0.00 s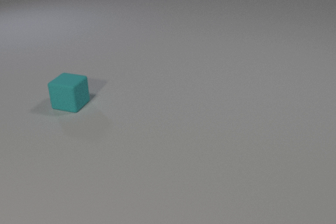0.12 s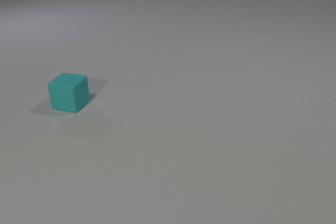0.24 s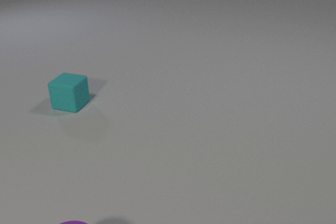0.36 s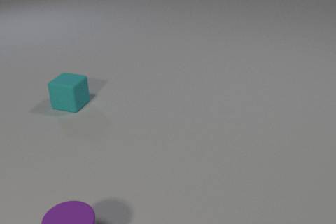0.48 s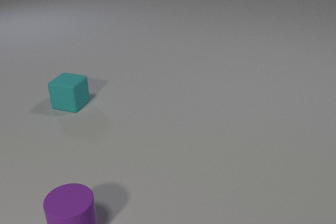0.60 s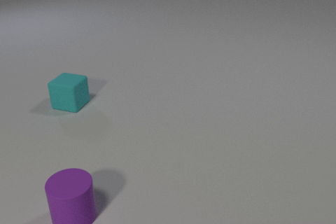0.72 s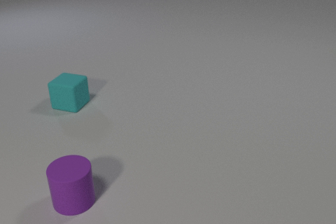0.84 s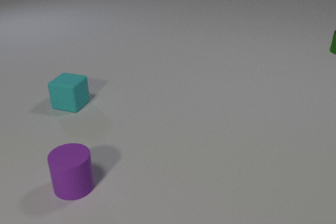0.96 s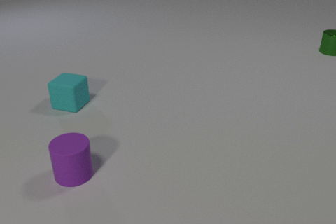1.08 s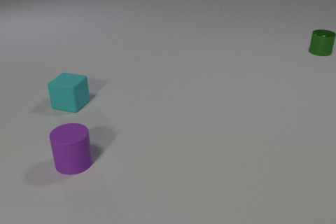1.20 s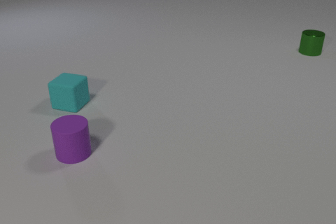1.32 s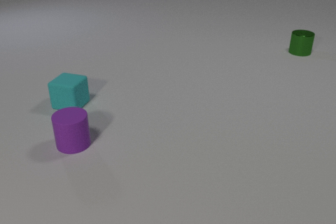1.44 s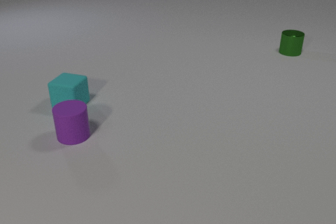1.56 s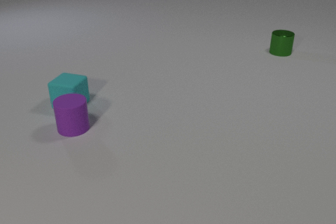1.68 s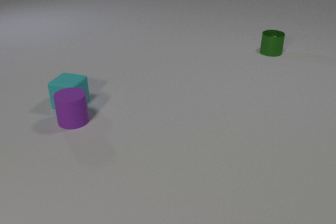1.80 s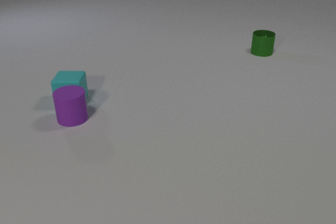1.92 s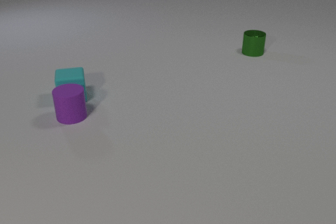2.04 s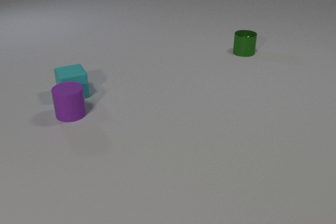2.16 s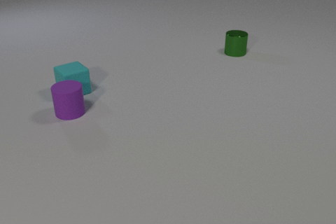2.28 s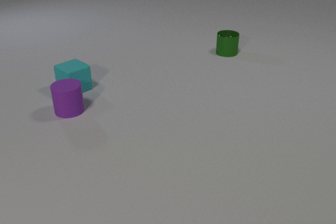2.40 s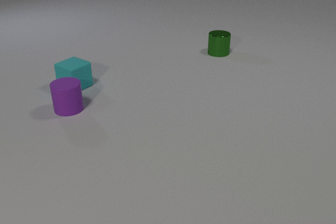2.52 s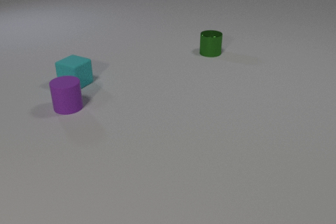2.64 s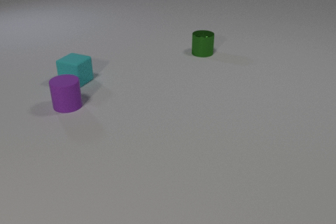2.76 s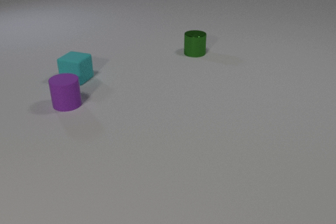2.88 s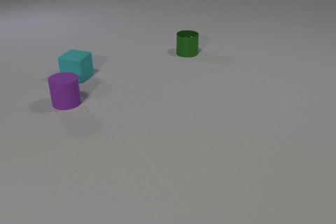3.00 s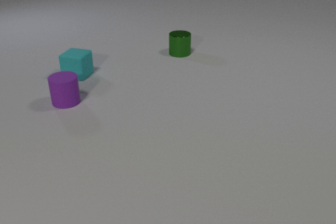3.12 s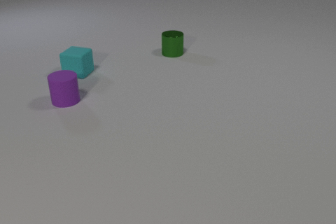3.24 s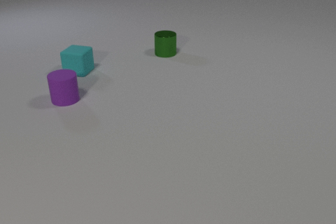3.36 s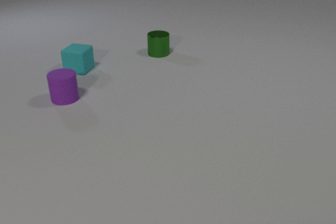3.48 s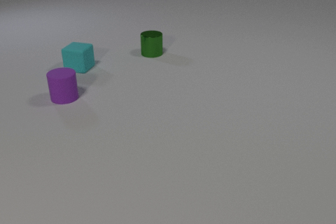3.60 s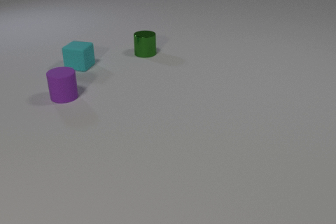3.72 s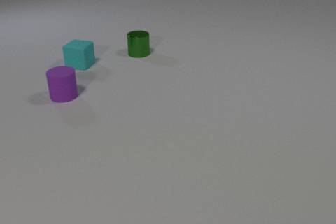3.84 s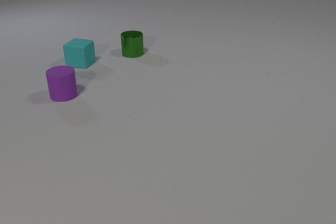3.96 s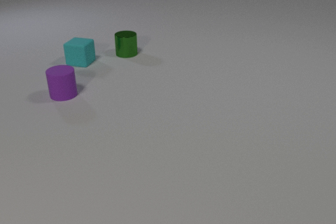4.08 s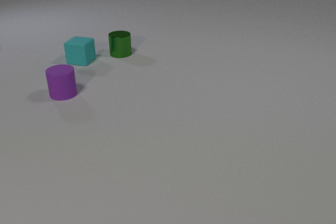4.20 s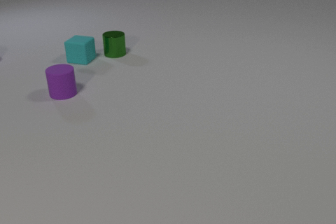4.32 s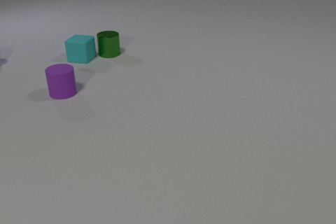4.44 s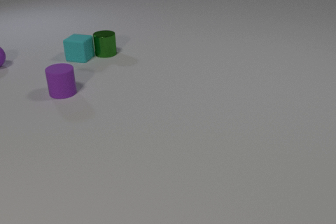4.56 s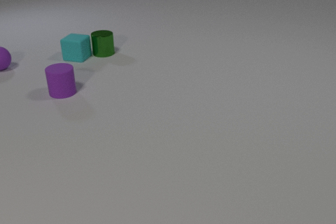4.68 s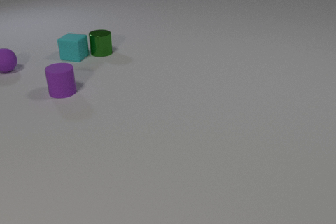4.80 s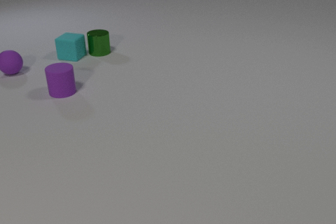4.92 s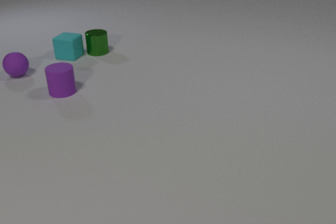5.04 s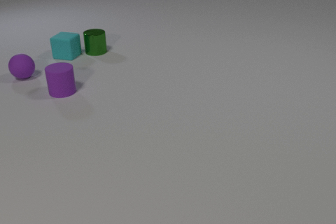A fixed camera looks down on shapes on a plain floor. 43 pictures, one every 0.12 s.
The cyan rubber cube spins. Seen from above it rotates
counterclockwise.
The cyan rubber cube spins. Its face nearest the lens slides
to the right.
0.00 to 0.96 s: The purple rubber cylinder comes in at the bottom edge, slides away from the camera. The green metal cylinder comes in at the right edge, slides to the left and toward the camera.
0.96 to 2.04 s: The purple rubber cylinder slides away from the camera. The cyan rubber cube slides away from the camera, spins counterclockwise seen from above by about 45 degrees, its near face sliding to the right. The green metal cylinder slides to the left. The purple rubber cylinder and the cyan rubber cube collide.
2.04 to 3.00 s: The purple rubber cylinder slides away from the camera. The cyan rubber cube slides away from the camera, spins counterclockwise seen from above by about 45 degrees, its near face sliding to the right. The green metal cylinder slides to the left.
3.00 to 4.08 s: The purple rubber cylinder slides away from the camera. The cyan rubber cube slides away from the camera. The green metal cylinder slides to the left.
4.08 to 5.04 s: The purple rubber cylinder slides away from the camera. The cyan rubber cube slides away from the camera and to the left. The purple rubber sphere comes in at the left edge, rolls toward the camera and to the right. The green metal cylinder slides to the left. The cyan rubber cube and the green metal cylinder collide.
How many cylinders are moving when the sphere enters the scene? 2.
Are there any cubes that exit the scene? no.
What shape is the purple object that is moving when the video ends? sphere.
